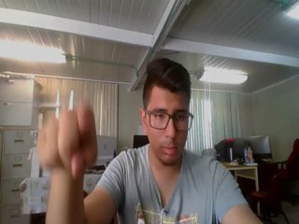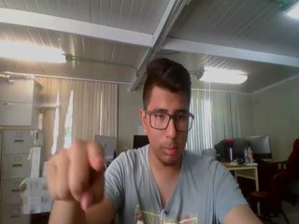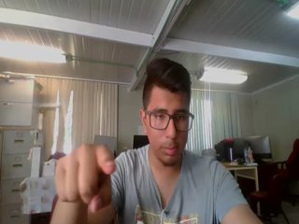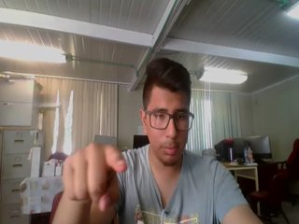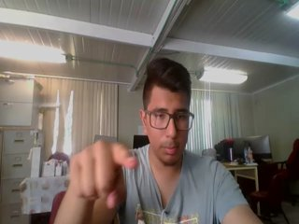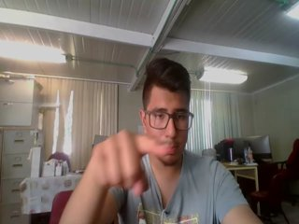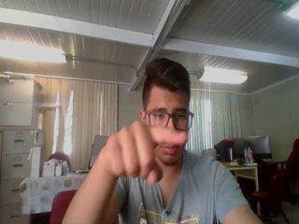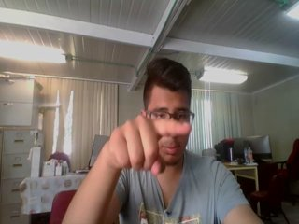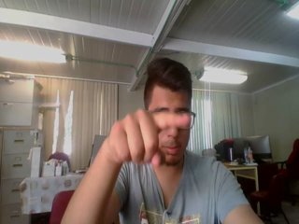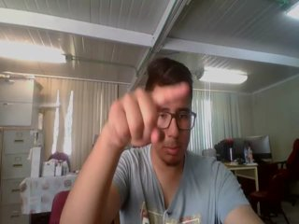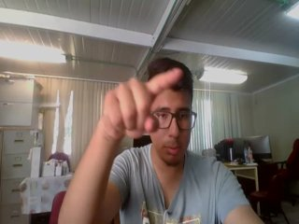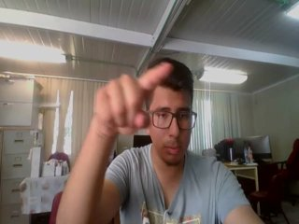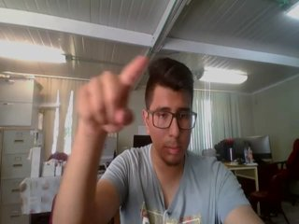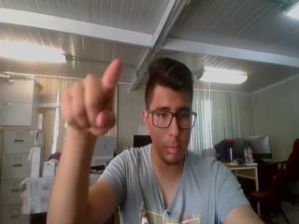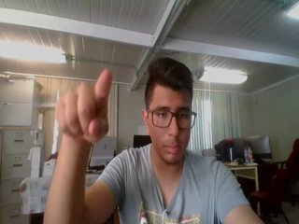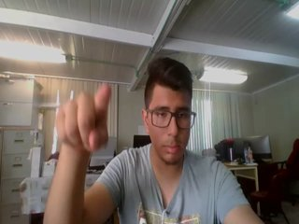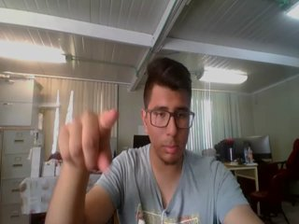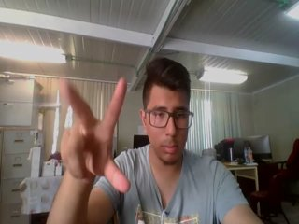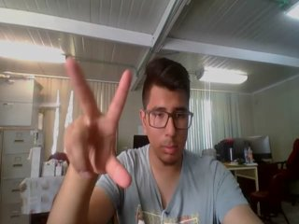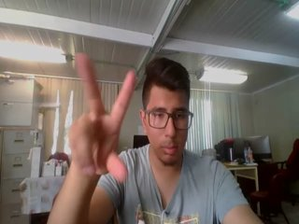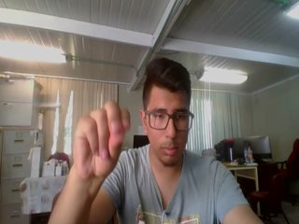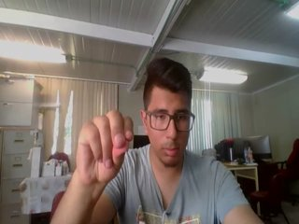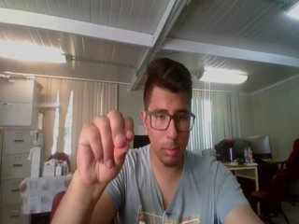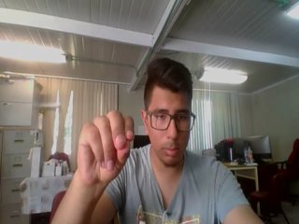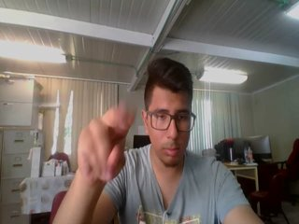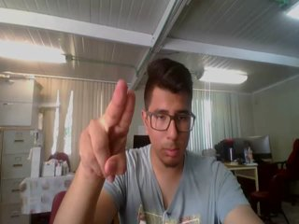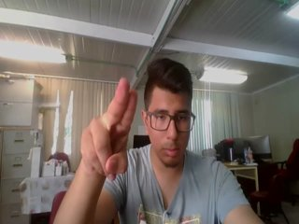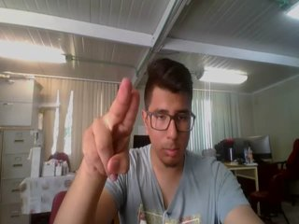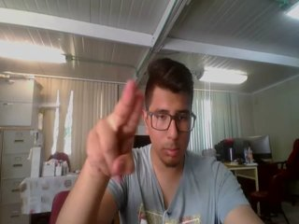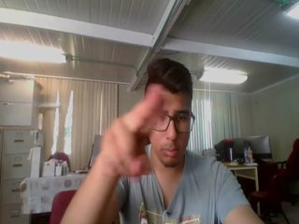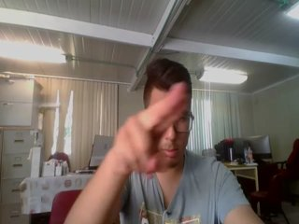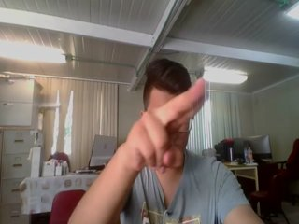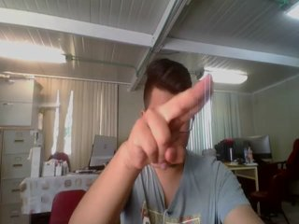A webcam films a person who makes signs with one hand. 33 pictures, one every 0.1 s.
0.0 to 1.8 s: Pointing with one finger.
1.9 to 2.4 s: Zoom out.
2.5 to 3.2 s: Pointing with two fingers.
